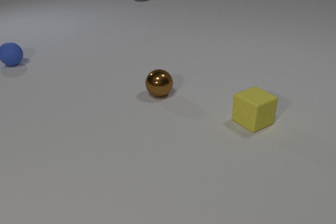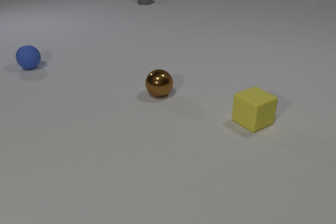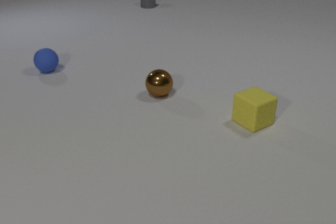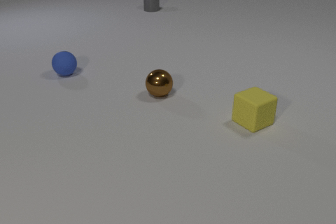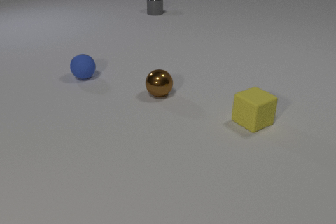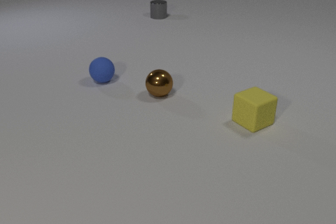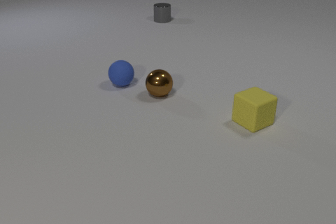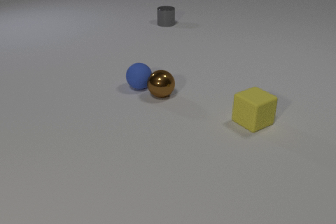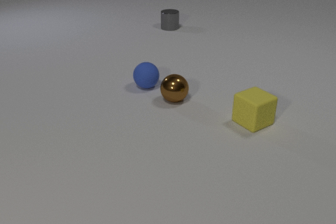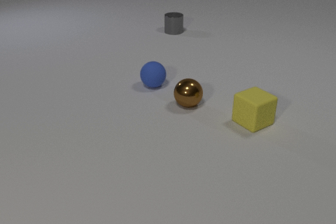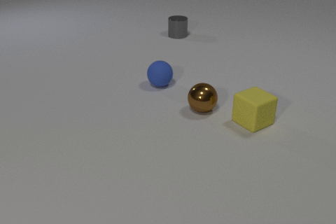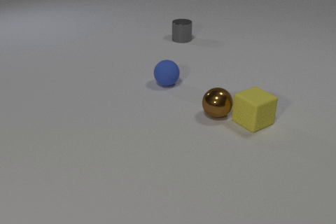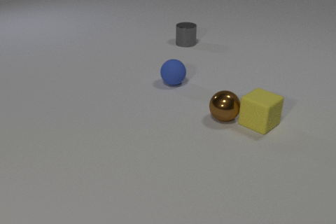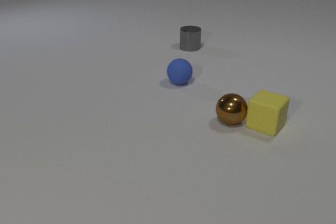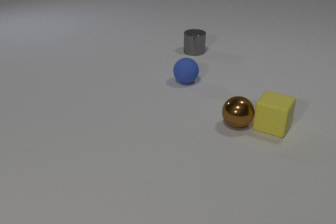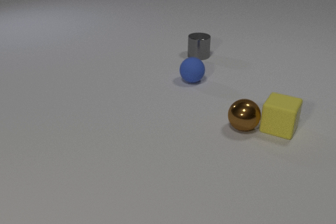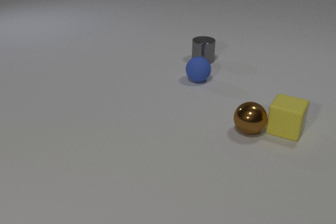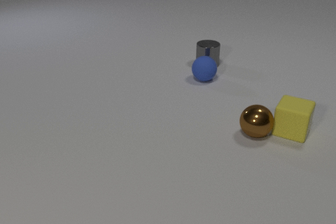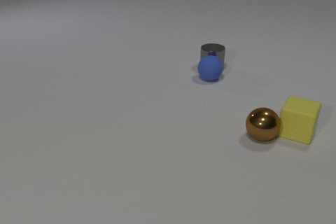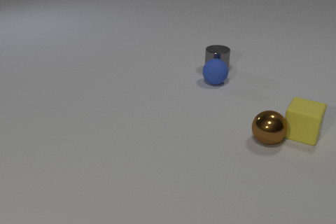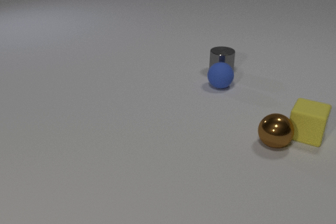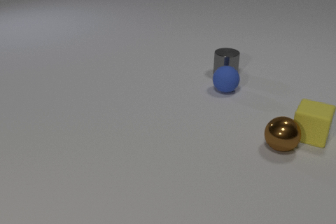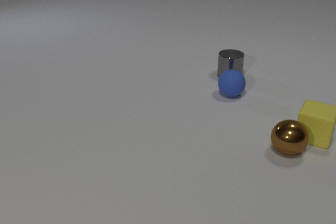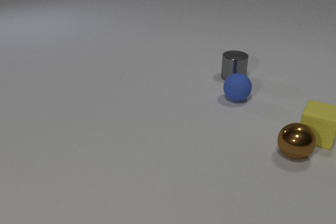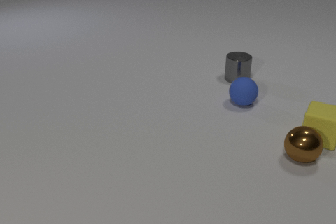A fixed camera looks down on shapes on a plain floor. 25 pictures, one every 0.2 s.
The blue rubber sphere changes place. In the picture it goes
to the right.
The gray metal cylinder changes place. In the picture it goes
toward the camera.
0.0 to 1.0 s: The blue rubber sphere rolls to the right and toward the camera. The gray metal cylinder slides toward the camera.
1.0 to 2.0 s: The blue rubber sphere rolls to the right. The brown metal sphere rolls to the right and toward the camera. The gray metal cylinder slides toward the camera. The blue rubber sphere and the brown metal sphere collide.
2.0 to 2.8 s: The blue rubber sphere rolls to the right. The brown metal sphere rolls to the right and toward the camera. The gray metal cylinder slides toward the camera. The yellow rubber cube slides to the right, spins so that its near face slides to the right, counterclockwise seen from above. The brown metal sphere and the yellow rubber cube collide.
2.8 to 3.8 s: The blue rubber sphere rolls to the right. The brown metal sphere rolls to the right and toward the camera. The gray metal cylinder slides toward the camera and to the right. The yellow rubber cube slides to the right. The blue rubber sphere and the gray metal cylinder collide.
3.8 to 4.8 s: The blue rubber sphere rolls toward the camera and to the right. The brown metal sphere rolls to the right and toward the camera. The gray metal cylinder slides to the right and toward the camera. The yellow rubber cube slides to the right.
What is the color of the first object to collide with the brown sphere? blue.
What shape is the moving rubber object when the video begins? sphere.
How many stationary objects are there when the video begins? 2.
